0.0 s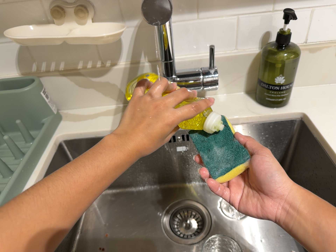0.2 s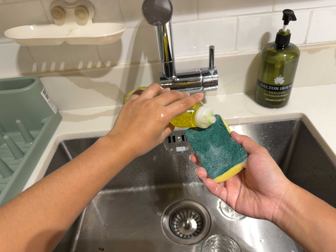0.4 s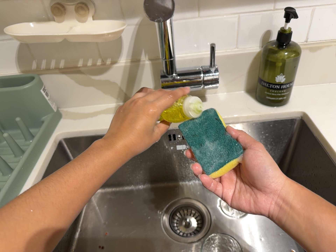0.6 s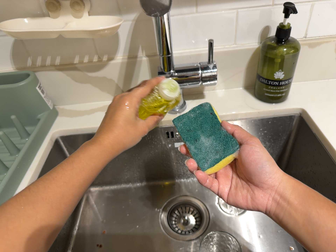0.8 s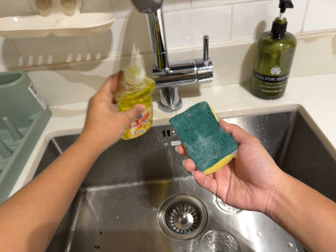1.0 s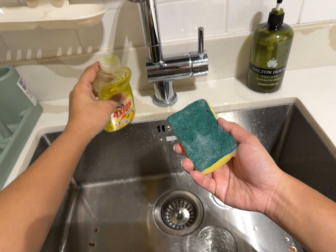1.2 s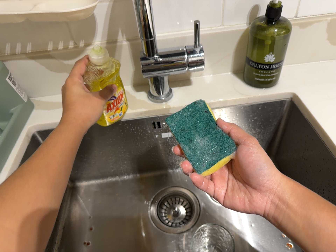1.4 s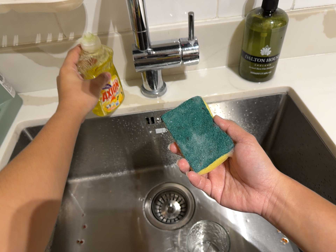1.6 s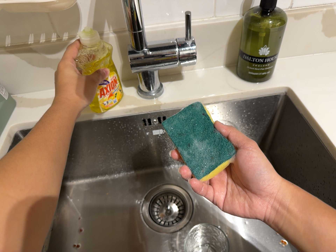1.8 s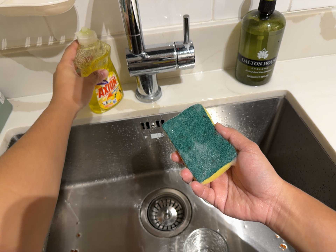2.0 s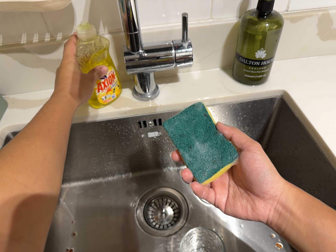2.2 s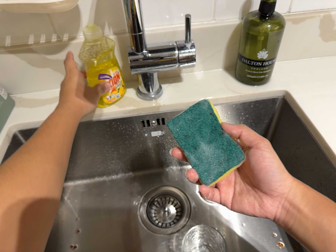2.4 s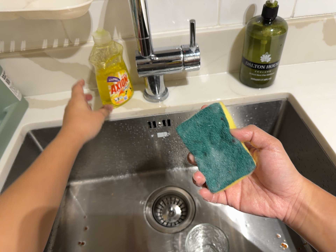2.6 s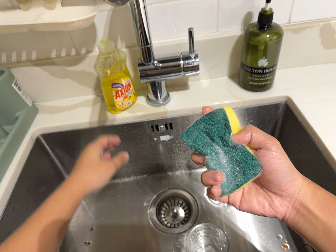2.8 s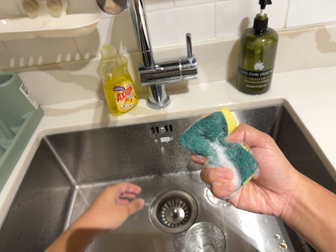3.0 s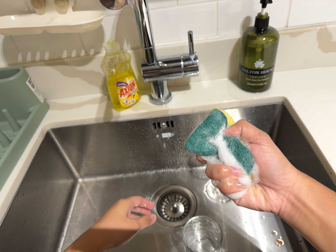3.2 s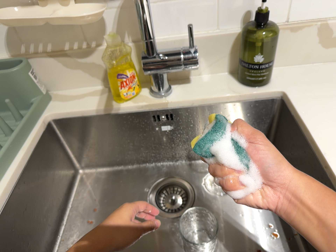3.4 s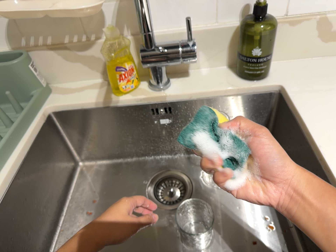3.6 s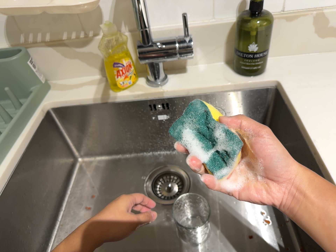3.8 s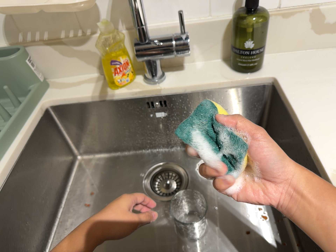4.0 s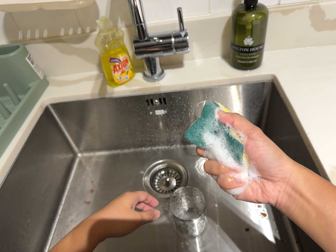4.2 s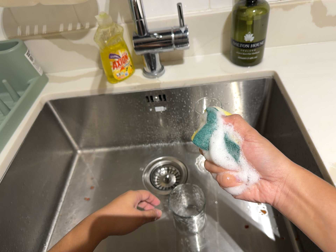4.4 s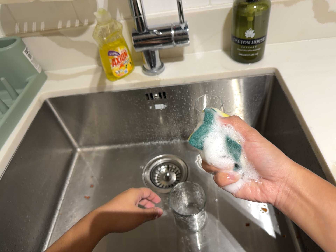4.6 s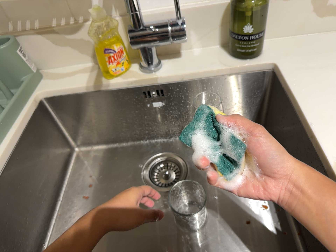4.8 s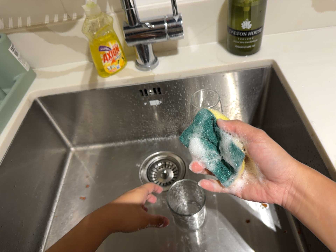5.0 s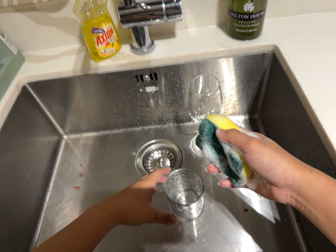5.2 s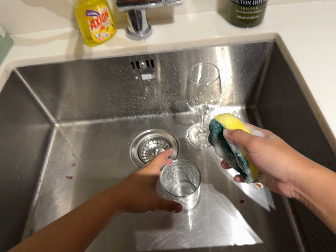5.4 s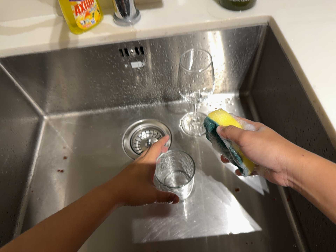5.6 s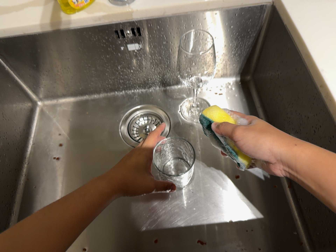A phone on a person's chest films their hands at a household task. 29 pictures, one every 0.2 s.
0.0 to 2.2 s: The camera travels forward, about 6 cm, so what stands in front looms larger.
2.2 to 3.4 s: The camera travels backward and to its right, about 10 cm, so what stands in front gets smaller.
3.4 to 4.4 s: The camera shifts only a little, or ends up much as it began.
4.4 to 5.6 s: The camera travels forward, about 9 cm, so what stands in front looms larger. Its aim tips toward the bottom of its view by about 15 degrees, and the scene shifts upward.
The film runs forward here.
